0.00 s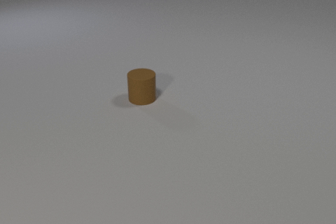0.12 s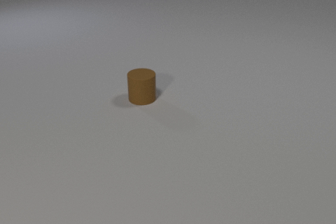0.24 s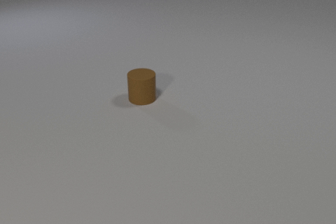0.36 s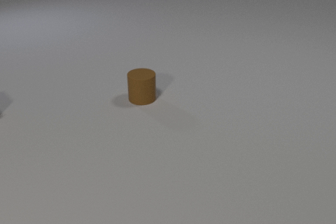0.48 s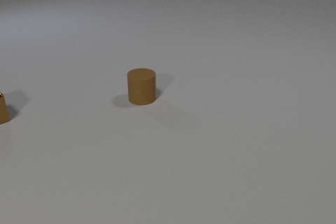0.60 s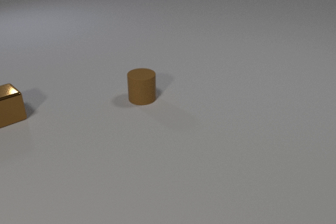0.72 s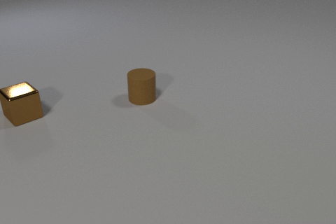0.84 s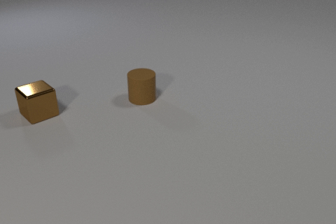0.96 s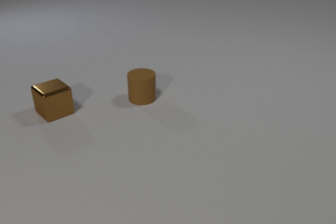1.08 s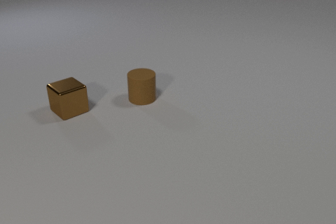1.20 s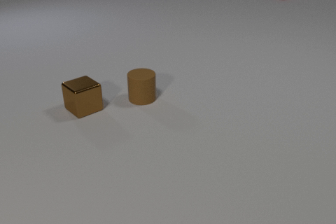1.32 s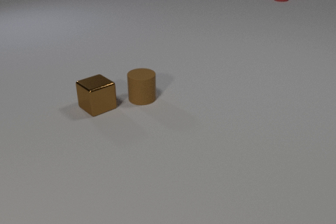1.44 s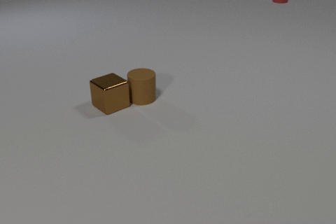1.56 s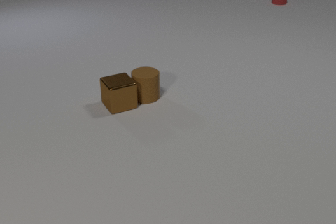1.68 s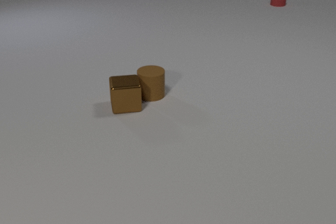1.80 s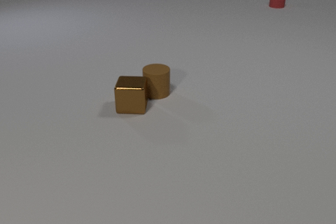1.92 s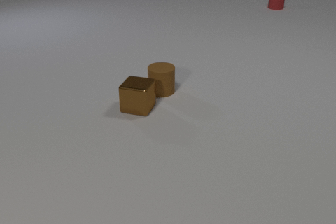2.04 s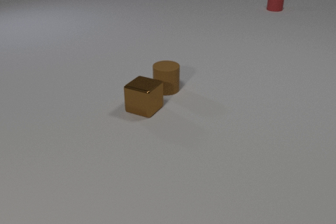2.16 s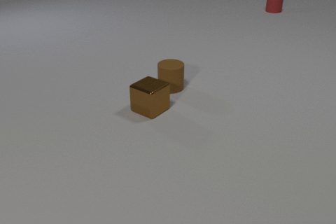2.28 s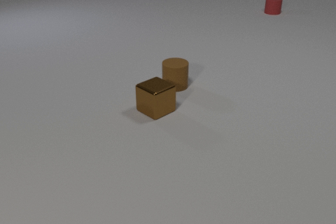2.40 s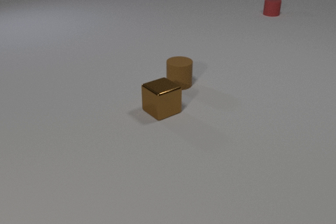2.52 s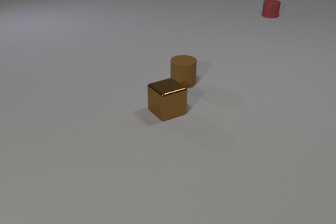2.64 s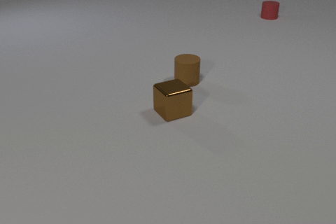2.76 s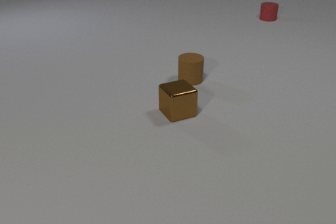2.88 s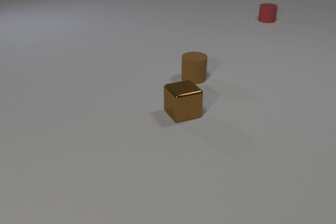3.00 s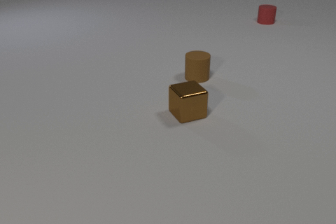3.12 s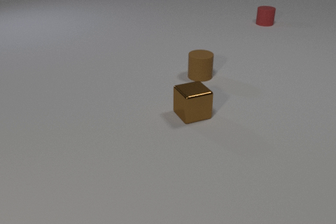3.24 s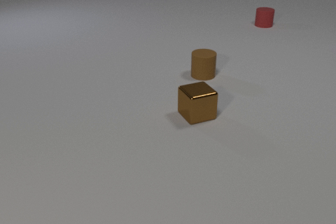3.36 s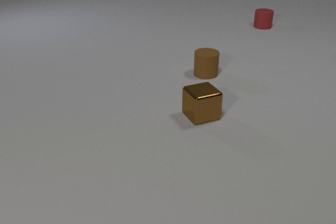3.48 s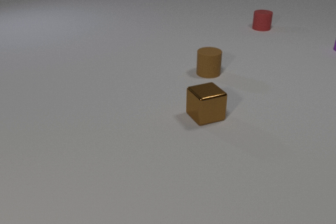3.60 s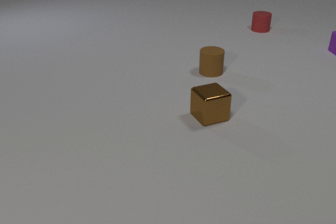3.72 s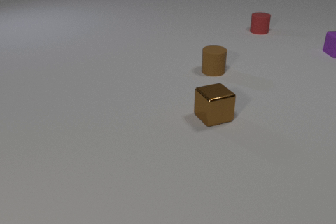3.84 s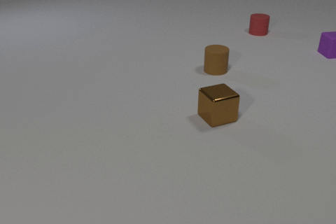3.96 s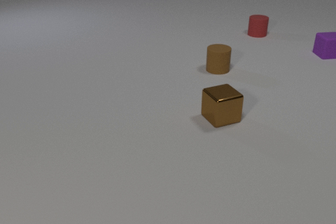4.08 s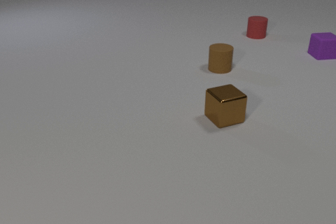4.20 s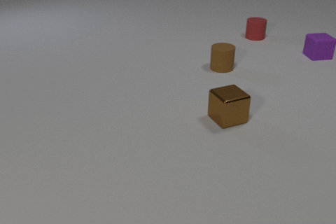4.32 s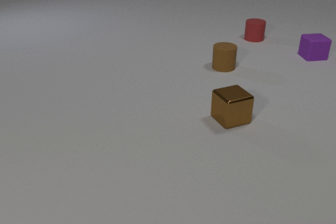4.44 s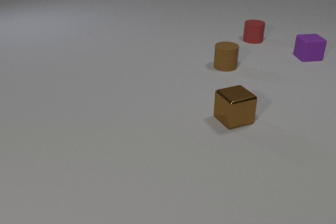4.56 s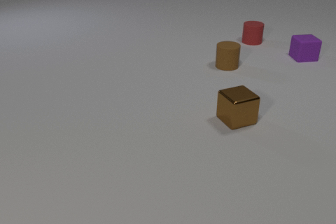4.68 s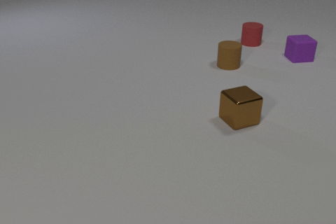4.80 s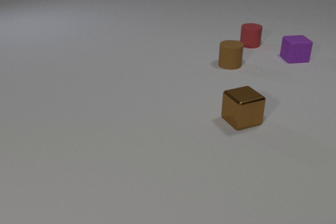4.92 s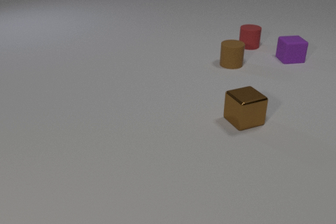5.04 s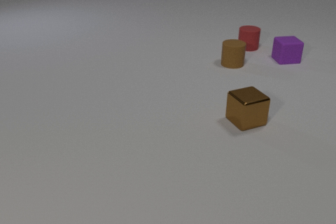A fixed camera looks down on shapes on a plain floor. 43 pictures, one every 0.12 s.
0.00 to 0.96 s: The brown metal cube comes in at the left edge, slides to the right. The red rubber cylinder comes in at the top edge.
0.96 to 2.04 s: The brown metal cube slides to the right, spins so that its near face slides to the left, clockwise seen from above. The brown rubber cylinder slides to the right and away from the camera. The red rubber cylinder slides toward the camera. The brown metal cube and the brown rubber cylinder collide.
2.04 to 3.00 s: The brown metal cube slides to the right, spins clockwise seen from above by about 45 degrees, its near face sliding to the left. The brown rubber cylinder slides to the right and away from the camera. The red rubber cylinder slides toward the camera.
3.00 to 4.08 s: The brown metal cube slides to the right. The brown rubber cylinder slides away from the camera and to the right. The red rubber cylinder slides toward the camera. The purple rubber cube comes in at the right edge, slides to the left and toward the camera.
4.08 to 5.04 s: The brown metal cube slides to the right. The brown rubber cylinder slides away from the camera and to the right. The red rubber cylinder slides toward the camera. The purple rubber cube slides to the left and toward the camera.
What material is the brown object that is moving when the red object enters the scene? metal.
How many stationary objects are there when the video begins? 1.
Are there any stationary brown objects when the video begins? yes.
